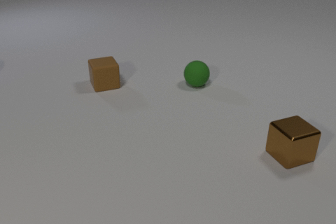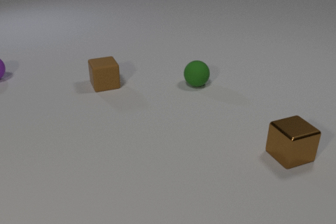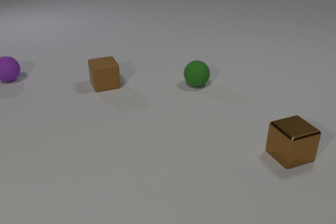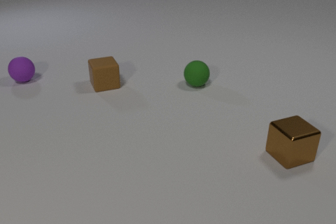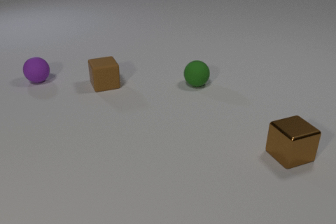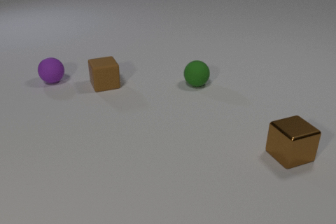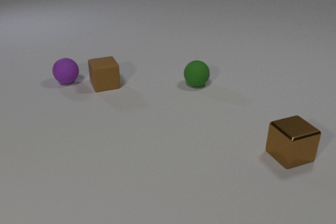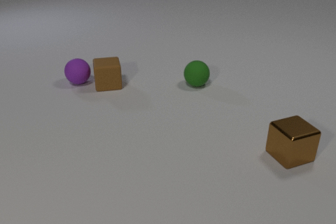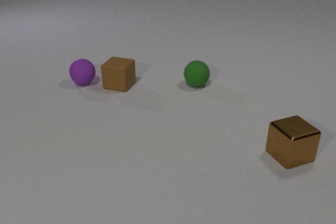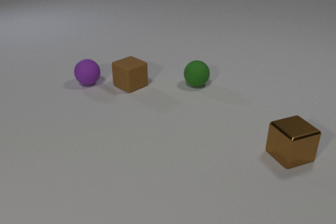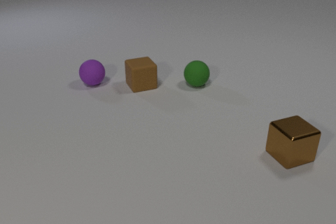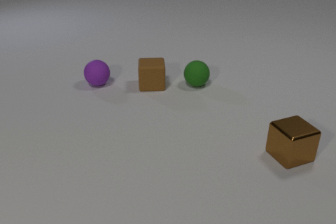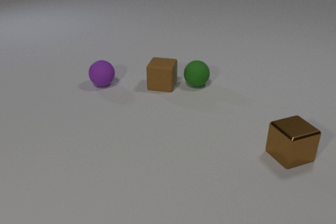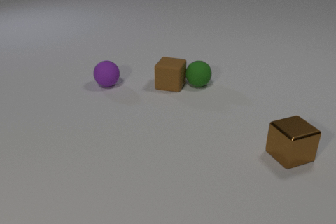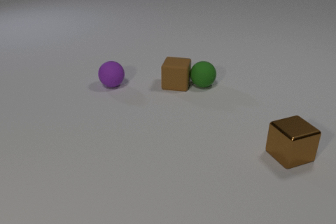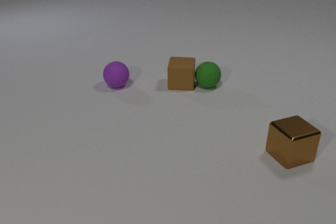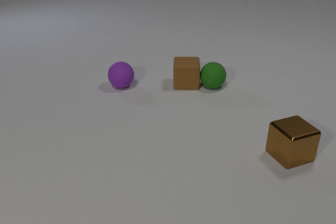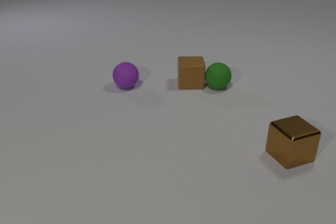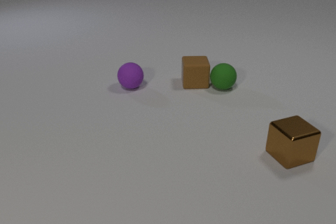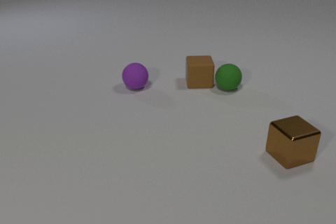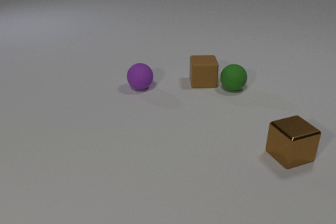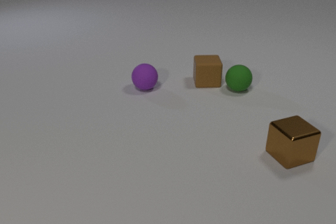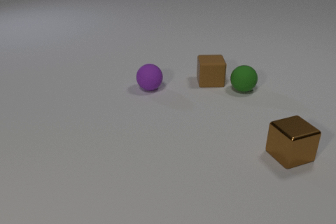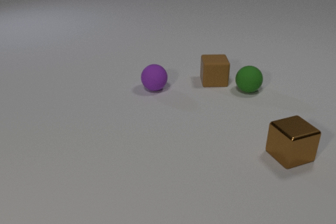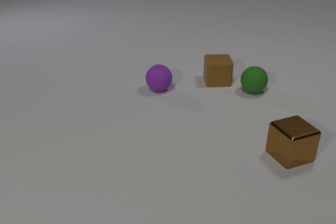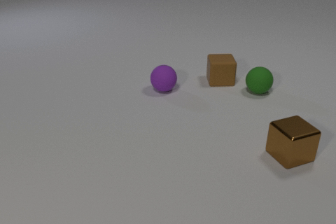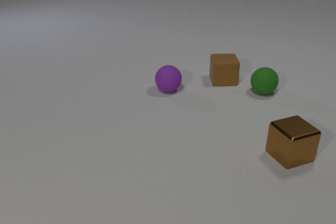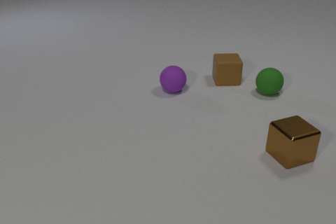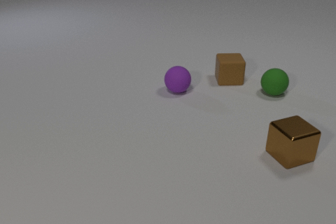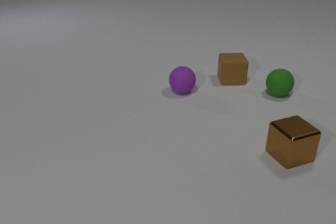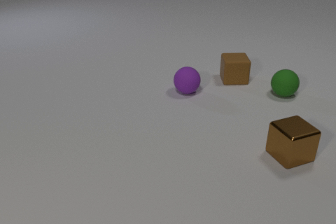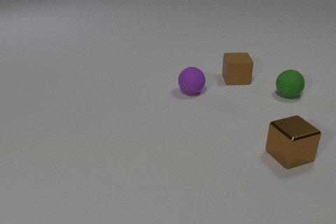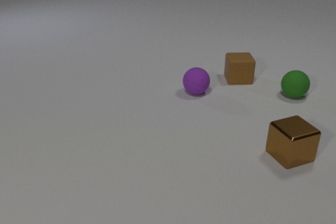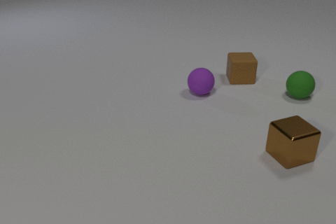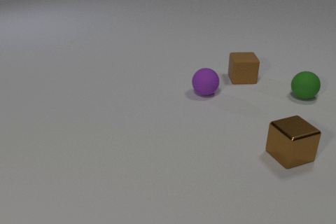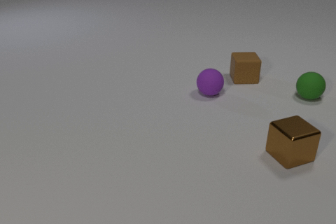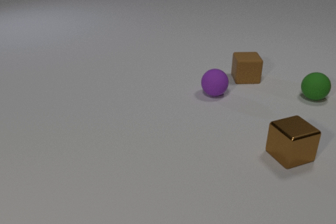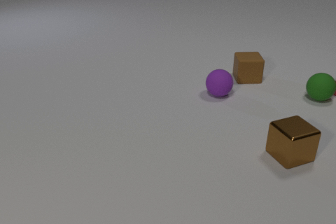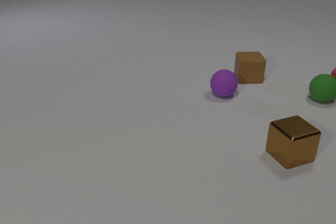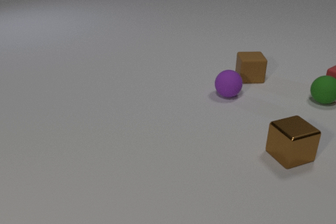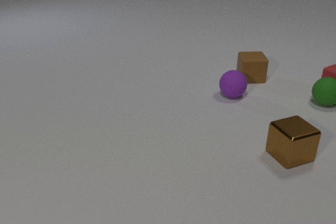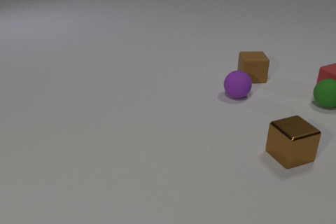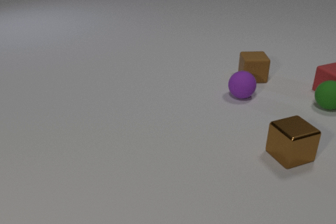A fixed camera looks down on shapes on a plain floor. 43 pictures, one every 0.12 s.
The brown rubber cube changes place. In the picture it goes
to the right.
The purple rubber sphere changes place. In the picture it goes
to the right.
0.00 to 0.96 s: The purple rubber sphere comes in at the left edge, rolls to the right and toward the camera. The brown rubber cube slides to the right, spins clockwise seen from above by about 30 degrees, its near face sliding to the left. The purple rubber sphere and the brown rubber cube collide.
0.96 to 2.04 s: The purple rubber sphere rolls to the right. The brown rubber cube slides to the right, spins clockwise seen from above by about 75 degrees, its near face sliding to the left. The green rubber sphere rolls to the right. The brown rubber cube and the green rubber sphere collide.
2.04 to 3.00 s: The purple rubber sphere rolls to the right. The brown rubber cube slides to the right. The green rubber sphere rolls to the right.
3.00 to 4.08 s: The purple rubber sphere rolls to the right. The brown rubber cube slides to the right. The green rubber sphere rolls to the right.
4.08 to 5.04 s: The purple rubber sphere rolls to the right. The brown rubber cube slides to the right. The red rubber cube comes in at the right edge, slides to the left, spins so that its near face slides to the left, clockwise seen from above. The green rubber sphere rolls to the right and toward the camera. The red rubber cube and the green rubber sphere collide.
How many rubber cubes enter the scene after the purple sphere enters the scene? 1.
How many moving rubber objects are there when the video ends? 4.
How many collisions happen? 3.
